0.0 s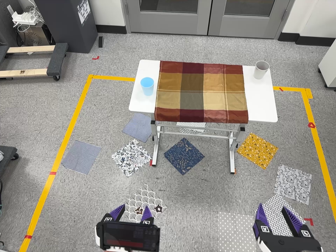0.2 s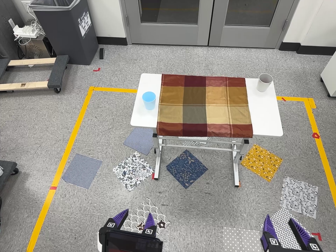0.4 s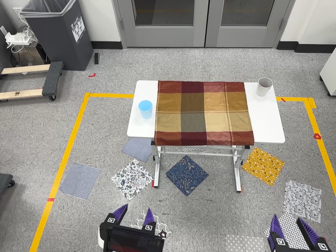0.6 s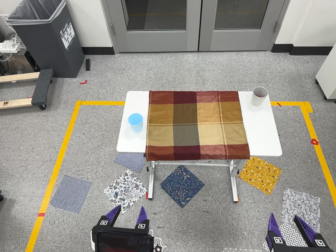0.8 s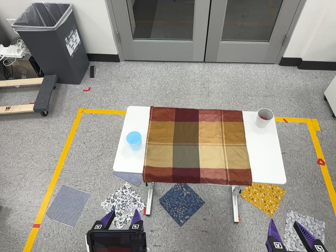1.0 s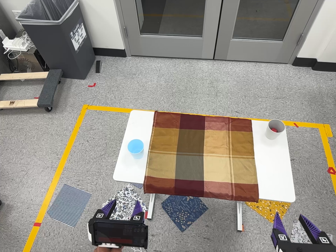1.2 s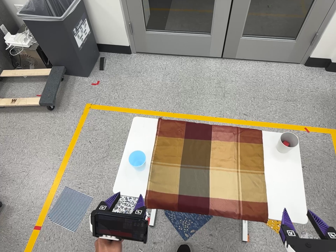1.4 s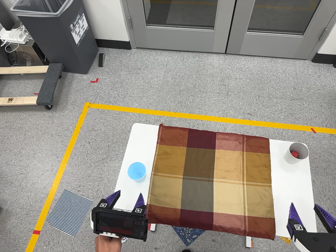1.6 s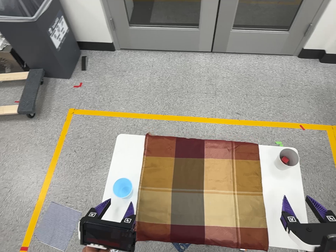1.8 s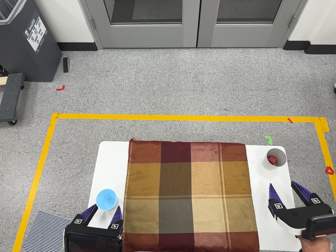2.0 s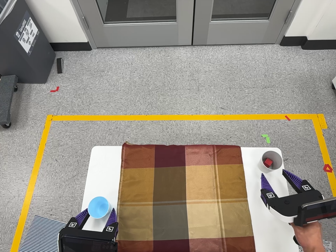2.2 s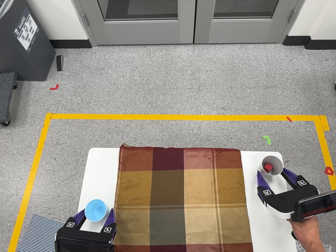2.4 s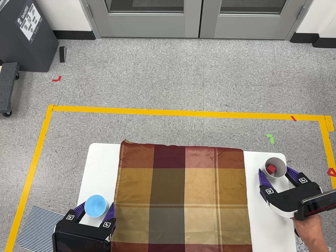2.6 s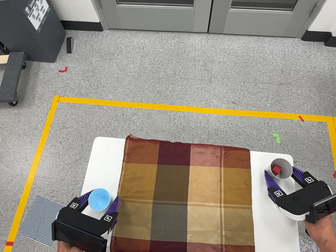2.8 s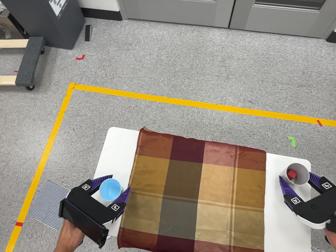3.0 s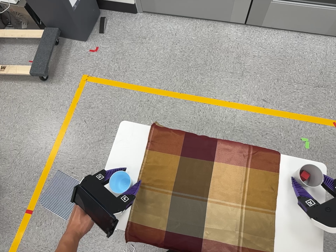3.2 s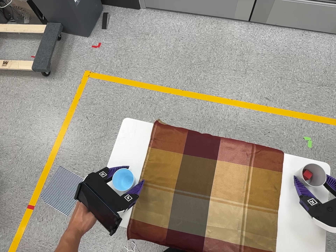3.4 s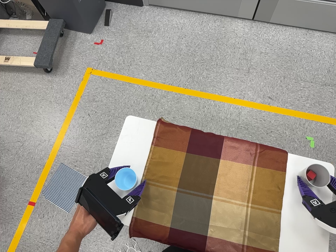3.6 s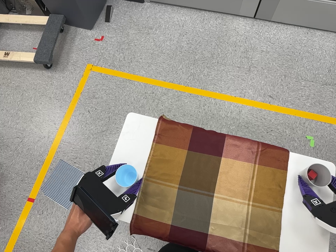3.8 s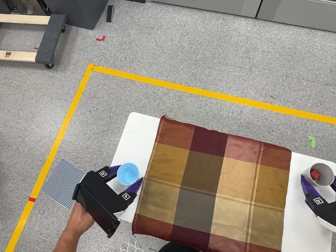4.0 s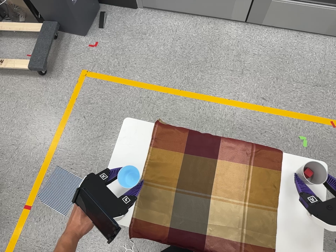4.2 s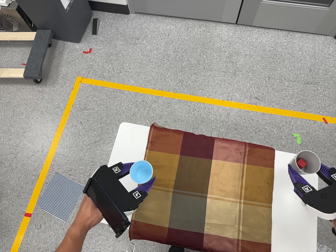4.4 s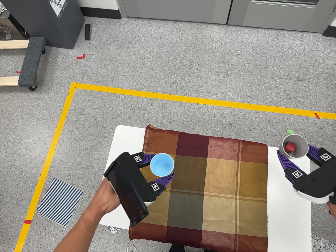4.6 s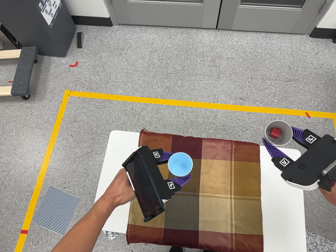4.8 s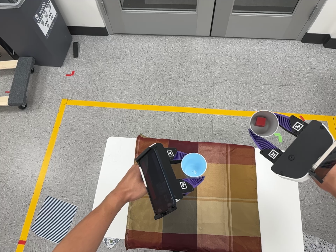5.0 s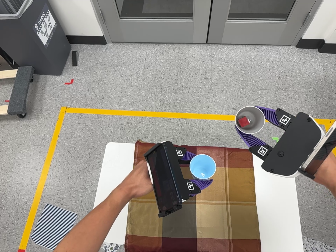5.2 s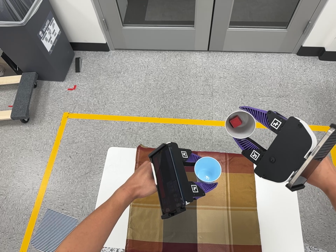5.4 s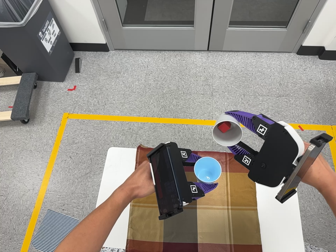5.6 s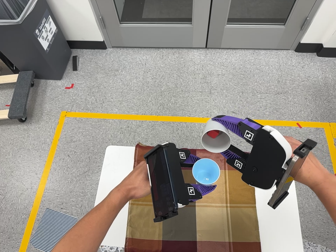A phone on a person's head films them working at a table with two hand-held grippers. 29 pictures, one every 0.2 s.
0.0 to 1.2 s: The camera travels toward the top of its view and forward, about 50 cm, so close, fixed things drift downward.
1.2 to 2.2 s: The camera travels toward the top of its view, forward and to its right, about 32 cm, so close, fixed things drift downward.
2.2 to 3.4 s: The camera travels forward and to its left, about 10 cm, so what stands in front looms larger. It rolls about its line of sight by about 10 degrees, and the scene rotates clockwise.
3.4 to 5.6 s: The camera travels backward, about 12 cm, so what stands in front gets smaller. It rolls about its line of sight by about 10 degrees, and the scene rotates counterclockwise.
The film runs forward here.
